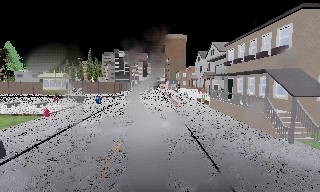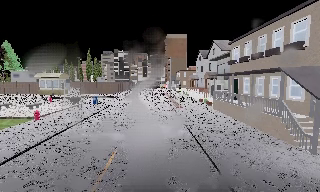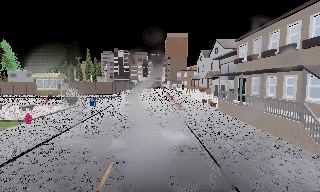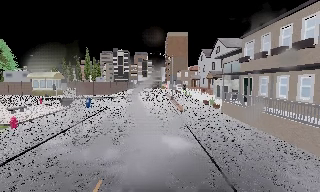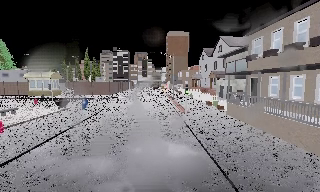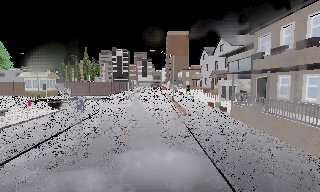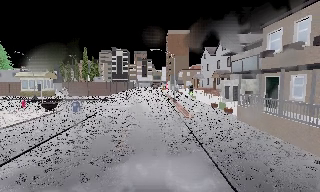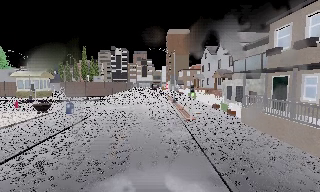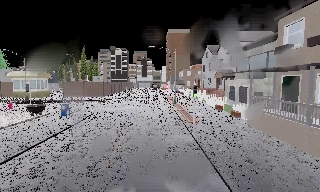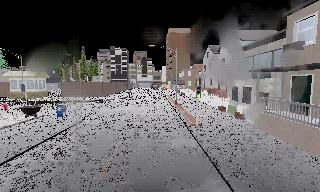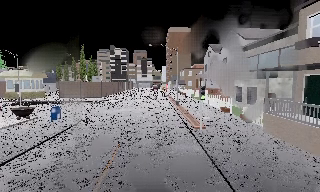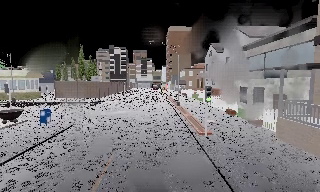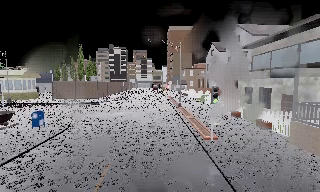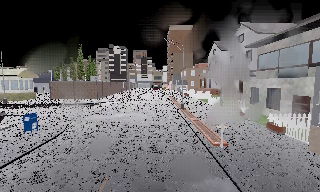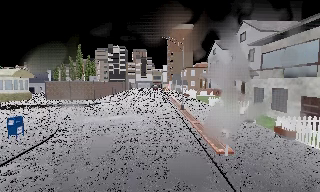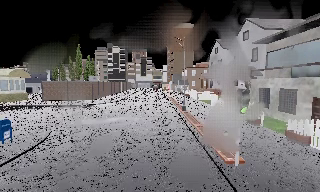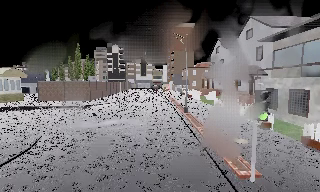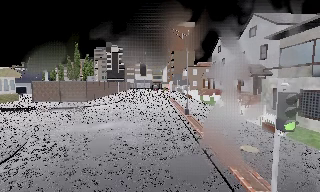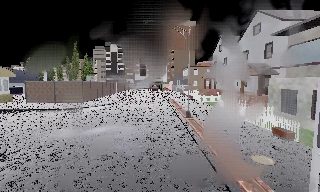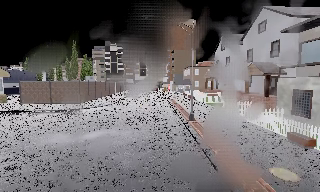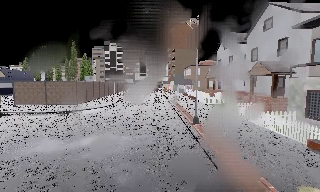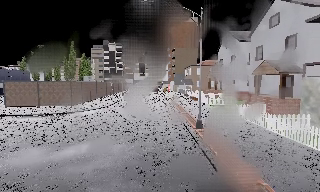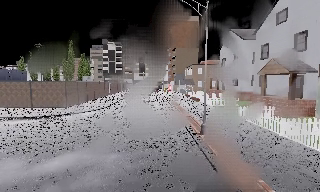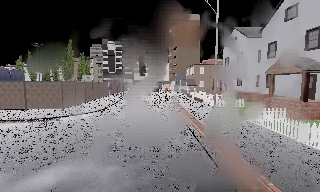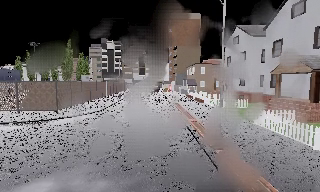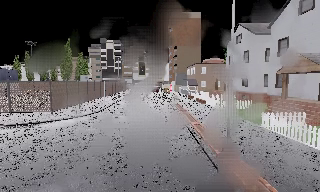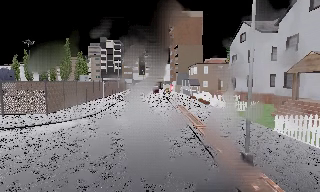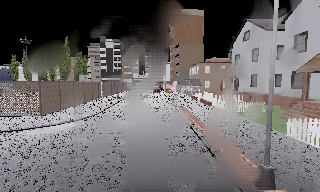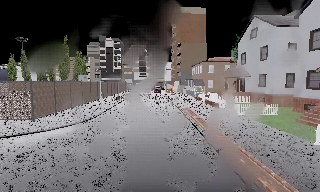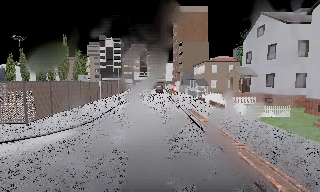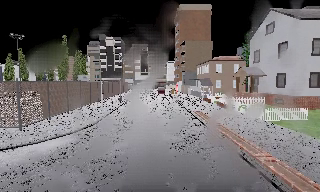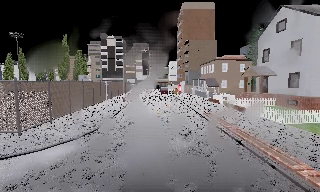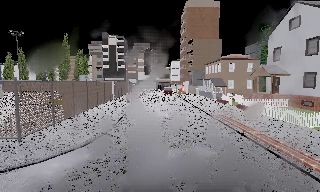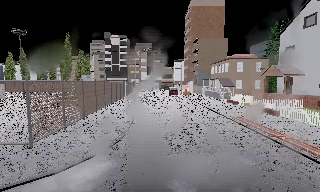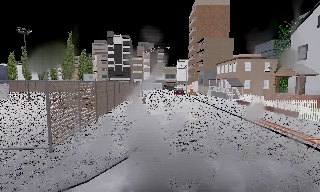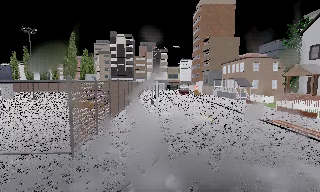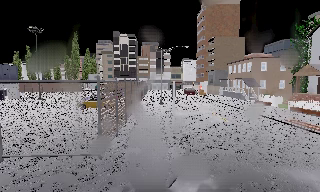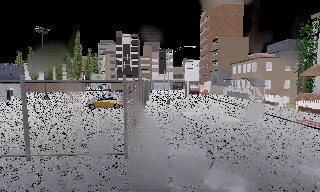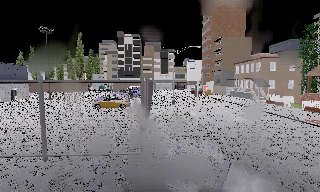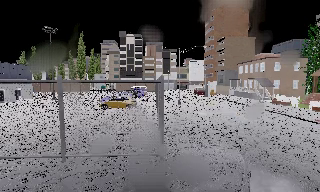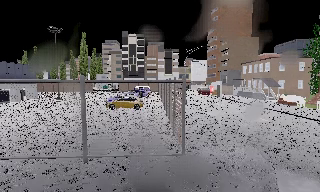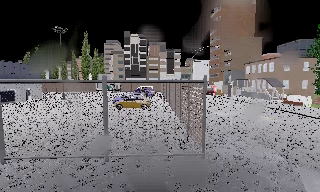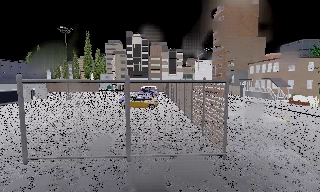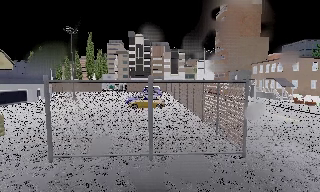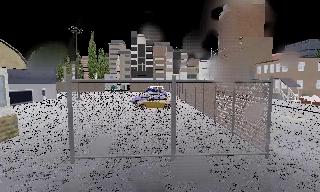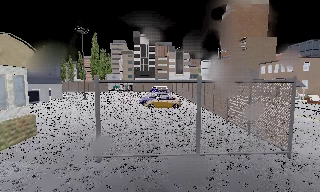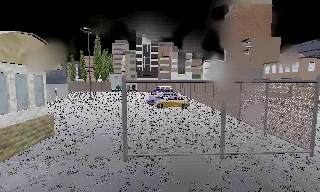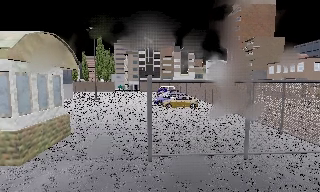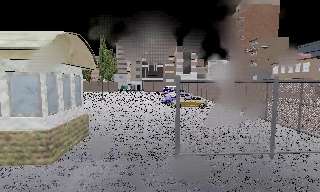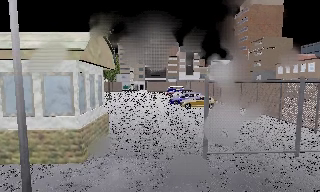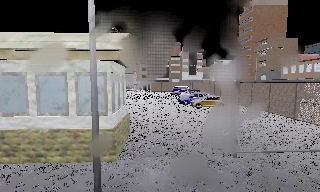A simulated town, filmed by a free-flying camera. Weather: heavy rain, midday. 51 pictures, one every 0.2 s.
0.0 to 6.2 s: The camera travels forward, about 30 m, so what stands in front looms larger.
6.2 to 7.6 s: The camera travels to its left, about 8 m, so close, fixed things drift to the right. It loses speed.
7.6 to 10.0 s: The camera travels to its left, about 11 m, so close, fixed things drift to the right.
The film runs forward here.
